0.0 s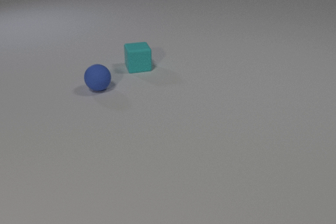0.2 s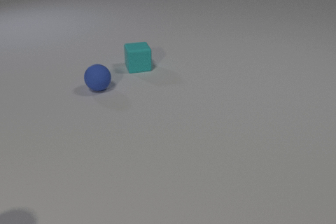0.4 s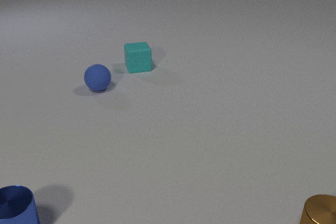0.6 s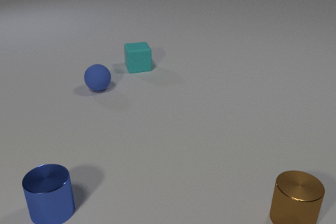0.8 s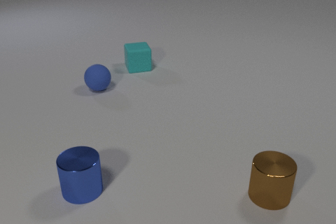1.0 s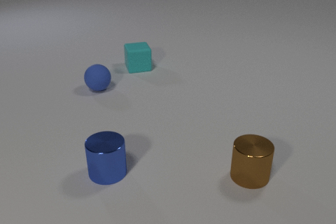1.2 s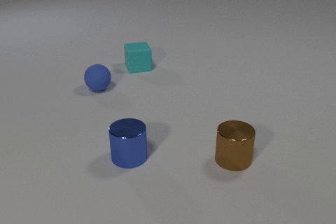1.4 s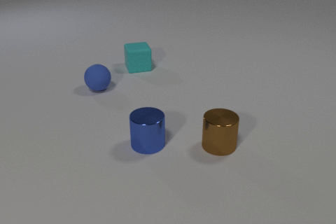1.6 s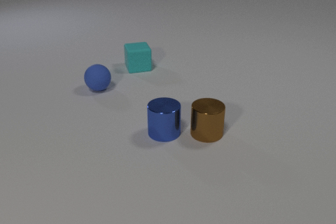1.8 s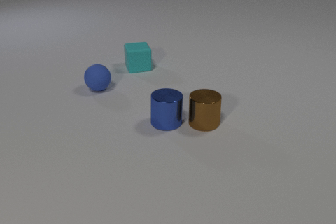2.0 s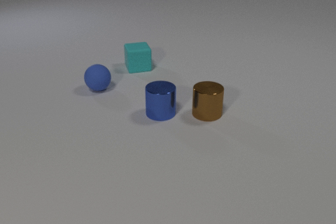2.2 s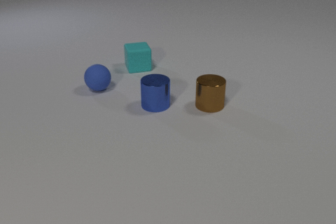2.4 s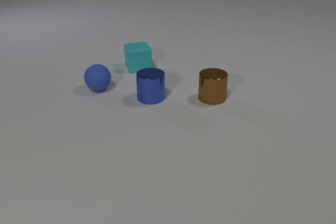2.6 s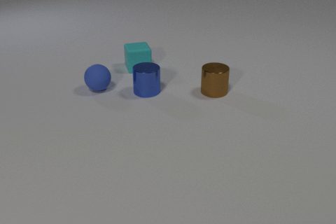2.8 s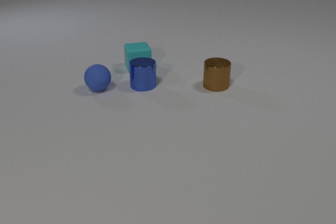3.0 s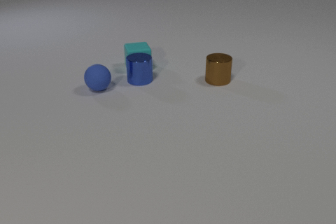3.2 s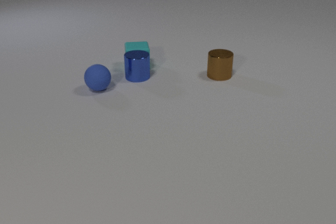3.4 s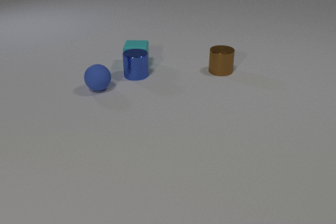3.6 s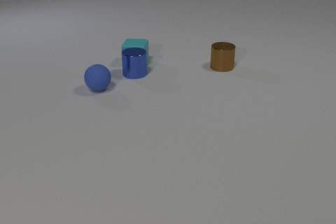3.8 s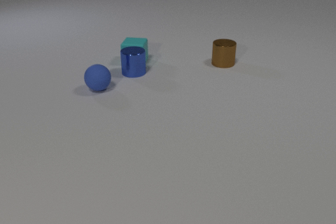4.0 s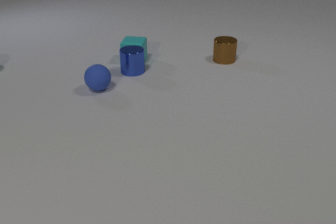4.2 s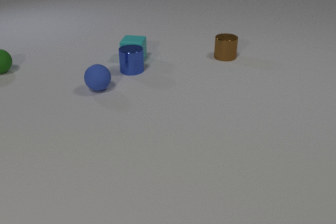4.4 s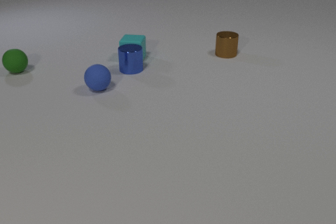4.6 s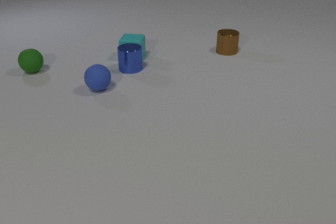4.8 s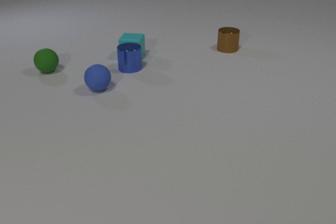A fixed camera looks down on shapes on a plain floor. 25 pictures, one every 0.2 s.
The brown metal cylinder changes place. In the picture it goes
away from the camera.
The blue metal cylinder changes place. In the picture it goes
away from the camera.
0.0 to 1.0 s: The blue metal cylinder comes in at the bottom edge, slides to the right and away from the camera. The brown metal cylinder comes in at the bottom edge, slides away from the camera and to the left.
1.0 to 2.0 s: The blue metal cylinder slides away from the camera and to the right. The brown metal cylinder slides away from the camera and to the left. The blue metal cylinder and the brown metal cylinder collide.
2.0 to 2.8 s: The blue metal cylinder slides away from the camera. The brown metal cylinder slides away from the camera.
2.8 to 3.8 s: The blue metal cylinder slides away from the camera. The brown metal cylinder slides away from the camera. The cyan rubber cube slides away from the camera, spins clockwise seen from above by about 30 degrees, its near face sliding to the left. The blue metal cylinder and the cyan rubber cube collide.
3.8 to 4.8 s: The blue metal cylinder slides away from the camera. The brown metal cylinder slides away from the camera. The cyan rubber cube slides away from the camera. The green rubber sphere comes in at the left edge, rolls to the right.
How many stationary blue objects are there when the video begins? 1.
Are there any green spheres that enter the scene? yes.
What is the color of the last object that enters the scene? green.
